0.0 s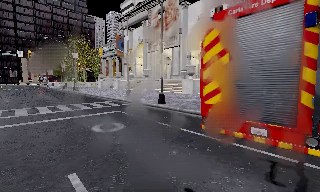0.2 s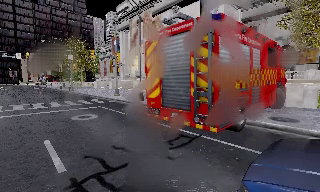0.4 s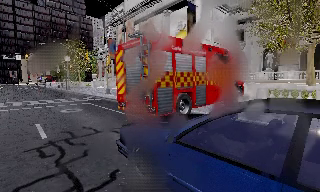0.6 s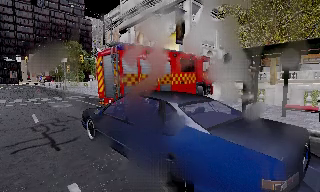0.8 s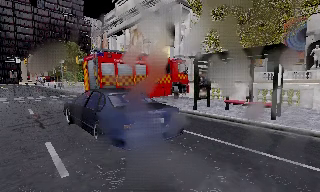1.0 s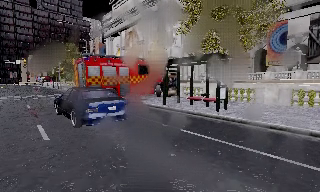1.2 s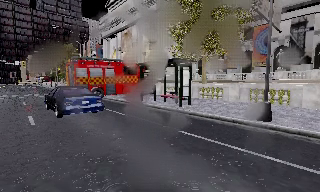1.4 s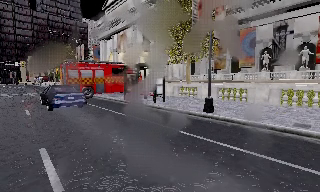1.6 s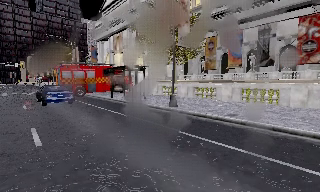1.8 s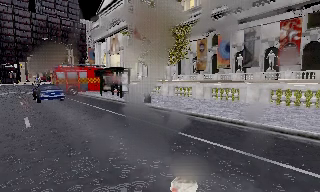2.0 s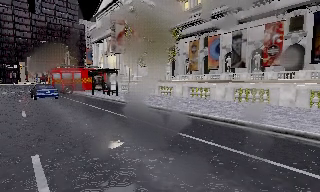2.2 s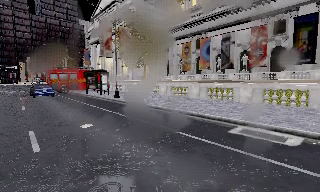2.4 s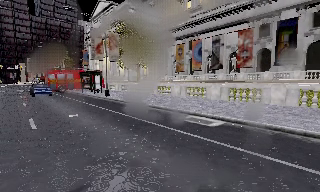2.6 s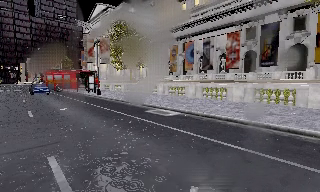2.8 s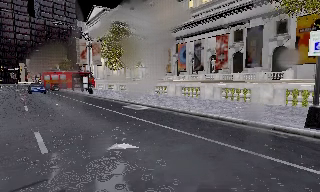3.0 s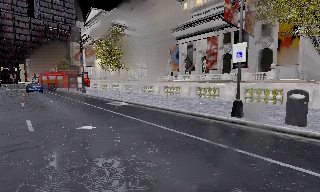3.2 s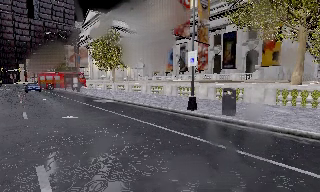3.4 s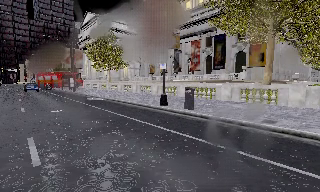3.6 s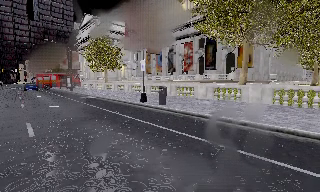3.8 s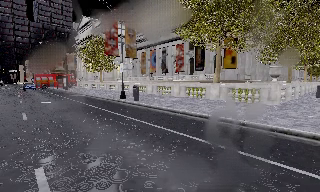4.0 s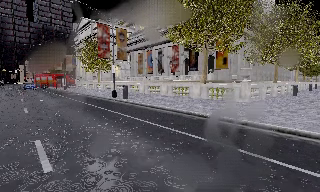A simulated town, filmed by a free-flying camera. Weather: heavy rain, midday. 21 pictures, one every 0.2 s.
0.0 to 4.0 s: The camera travels backward and to its right, about 45 m, so what stands in front gets smaller.
The film runs backward here.
